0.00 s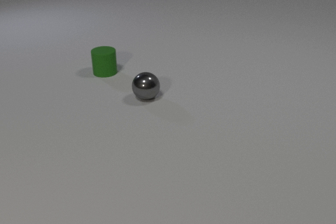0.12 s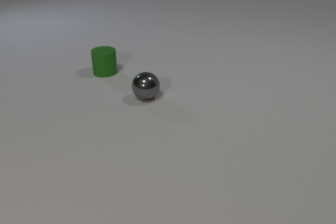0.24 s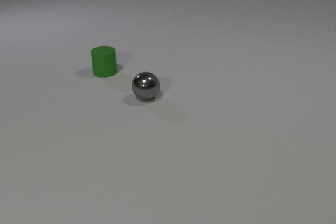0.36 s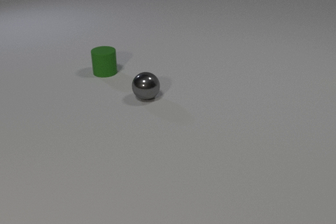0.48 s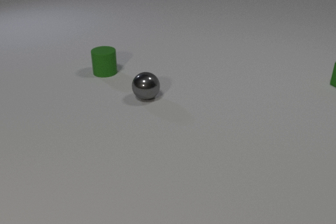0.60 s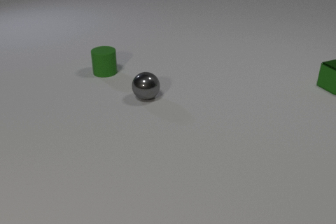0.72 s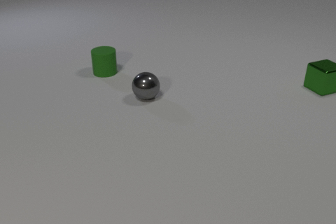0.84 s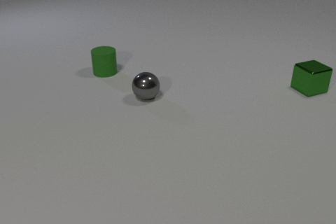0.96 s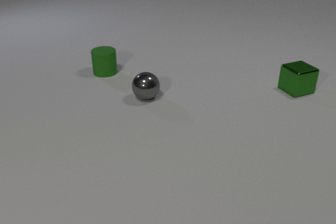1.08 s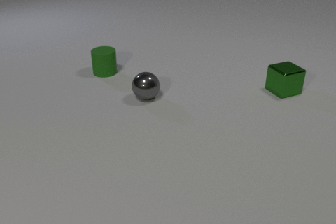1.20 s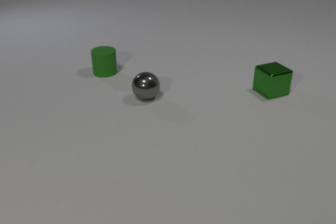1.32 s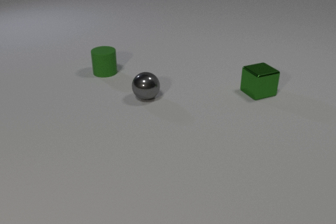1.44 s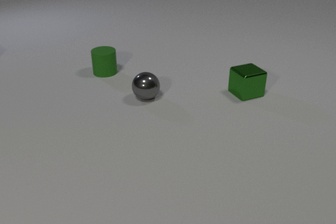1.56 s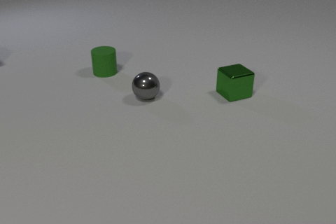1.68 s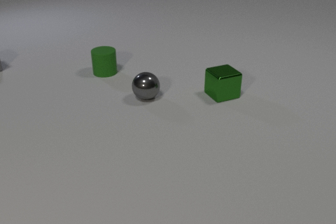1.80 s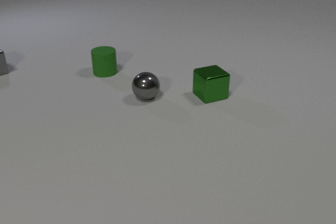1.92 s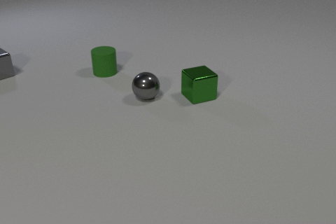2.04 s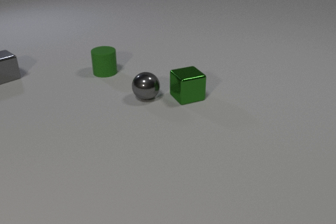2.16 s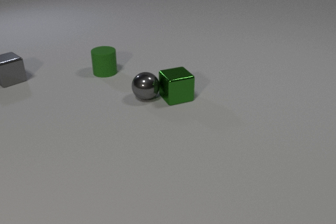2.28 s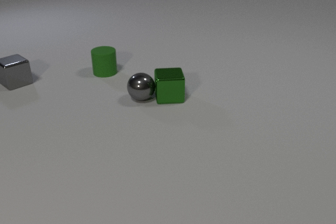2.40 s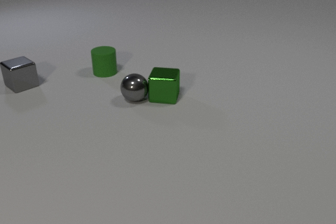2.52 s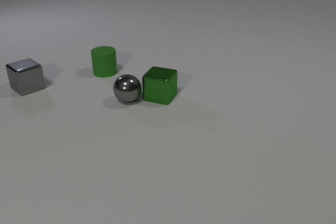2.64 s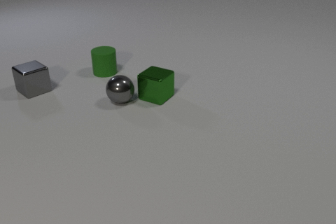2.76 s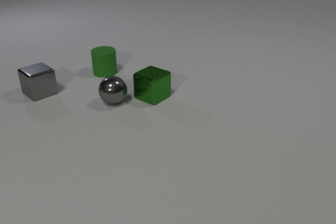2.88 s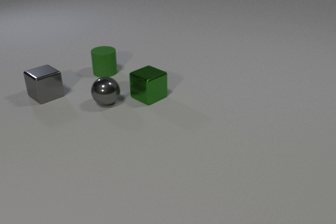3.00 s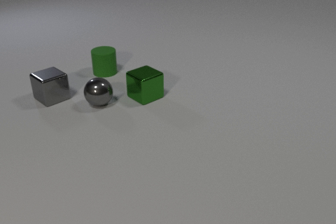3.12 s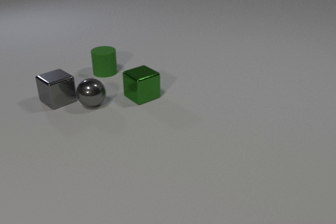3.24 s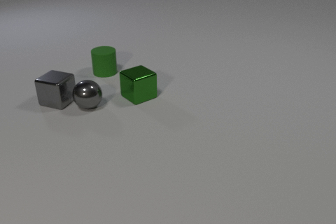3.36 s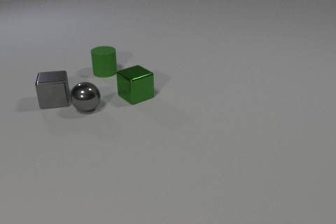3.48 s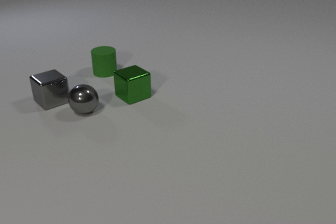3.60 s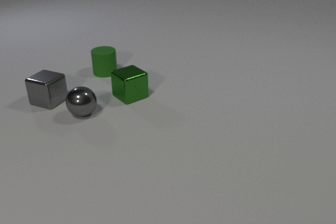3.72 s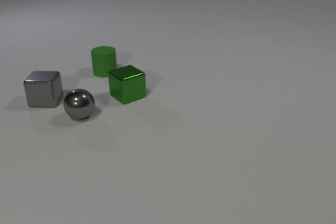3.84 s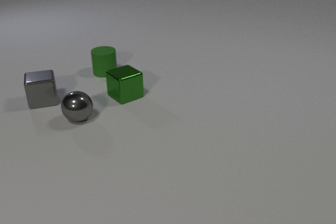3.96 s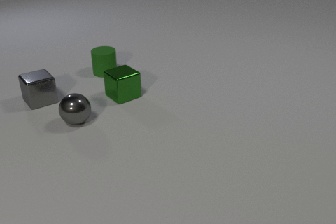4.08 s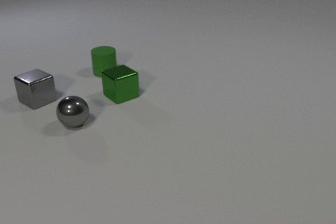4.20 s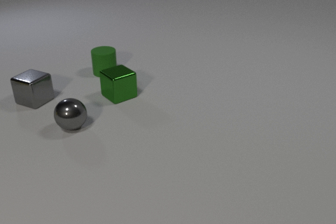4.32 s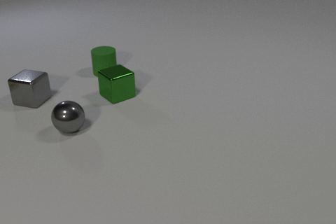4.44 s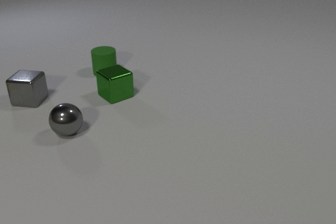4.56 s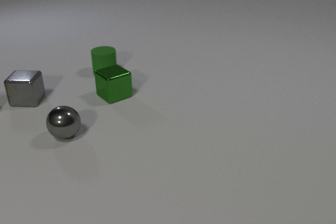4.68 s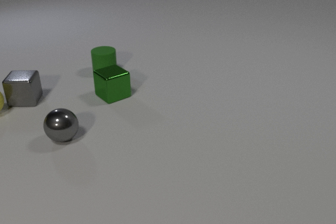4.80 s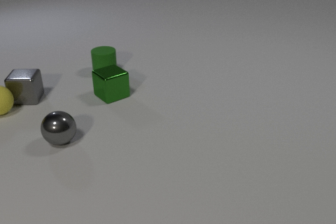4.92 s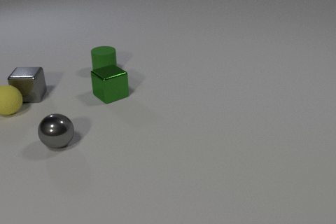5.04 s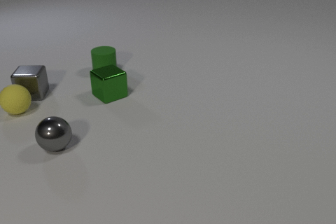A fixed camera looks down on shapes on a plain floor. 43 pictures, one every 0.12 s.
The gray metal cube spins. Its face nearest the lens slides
to the right.
The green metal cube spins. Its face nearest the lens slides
to the left.
0.00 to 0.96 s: The green metal cube comes in at the right edge, slides to the left and toward the camera.
0.96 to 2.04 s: The green metal cube slides to the left. The gray metal cube comes in at the left edge, slides toward the camera and to the right.
2.04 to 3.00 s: The green metal cube slides to the left, spins clockwise seen from above by about 75 degrees, its near face sliding to the left. The gray metal sphere rolls to the left. The gray metal cube slides toward the camera and to the right. The green metal cube and the gray metal sphere collide.
3.00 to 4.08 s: The green metal cube slides to the left. The gray metal sphere rolls toward the camera and to the left. The gray metal cube slides to the left, spins so that its near face slides to the right, counterclockwise seen from above. The gray metal sphere and the gray metal cube collide.
4.08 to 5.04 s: The green metal cube slides to the left. The gray metal sphere rolls toward the camera and to the left. The gray metal cube slides away from the camera, spins counterclockwise seen from above by about 45 degrees, its near face sliding to the right. The yellow rubber sphere comes in at the left edge, rolls to the right. The gray metal cube and the yellow rubber sphere collide.
Are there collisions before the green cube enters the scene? no.
What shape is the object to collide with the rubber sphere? cube.
How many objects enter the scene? 3.
